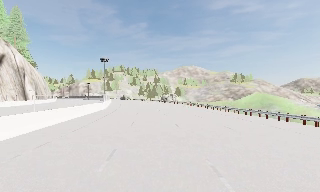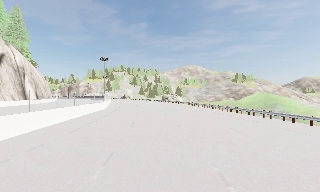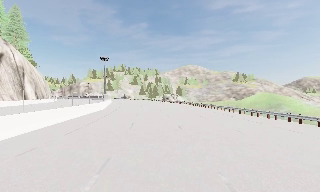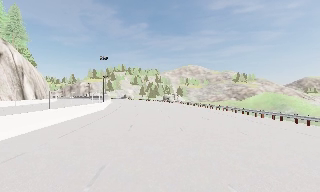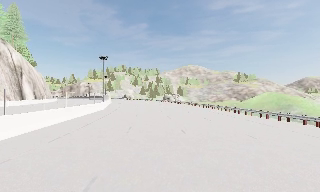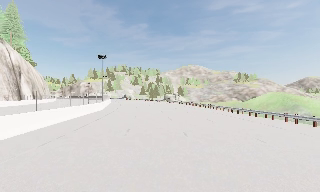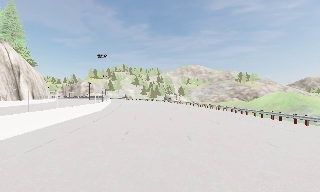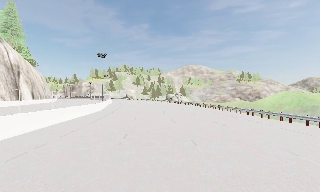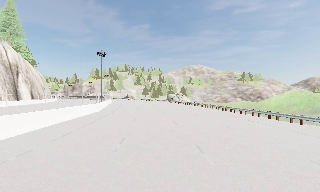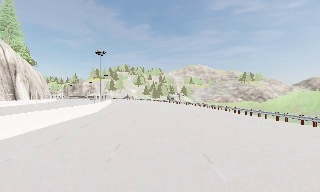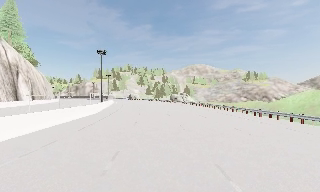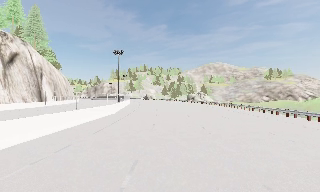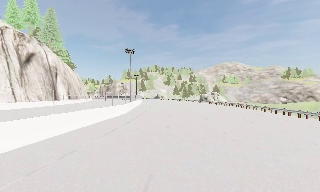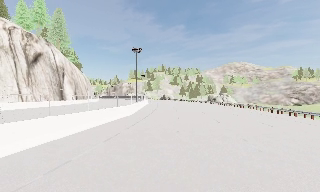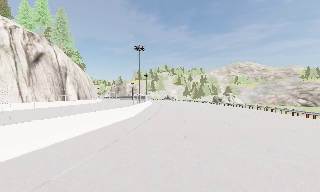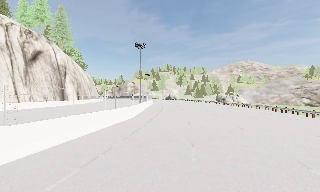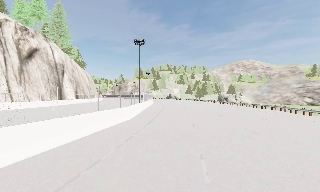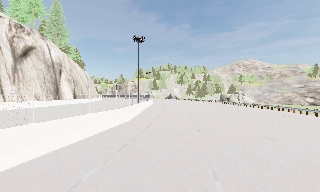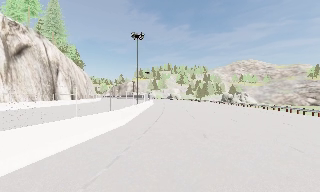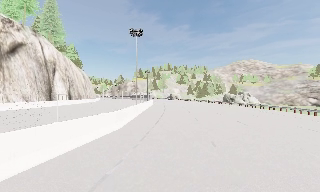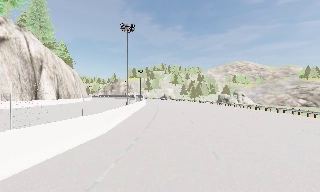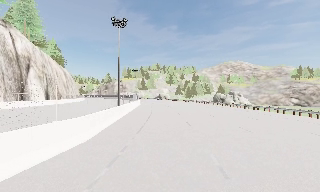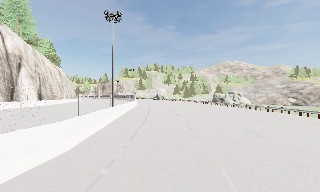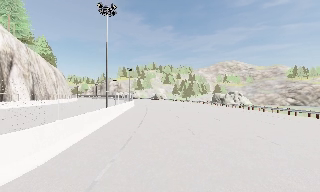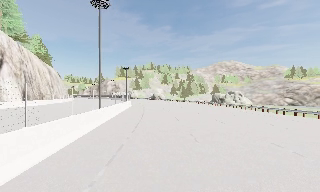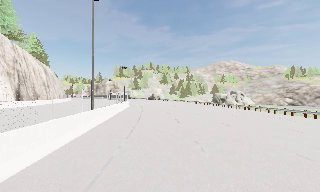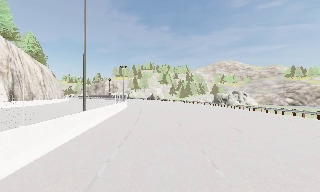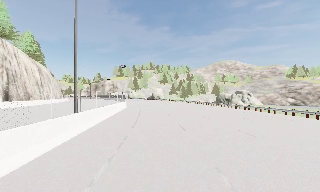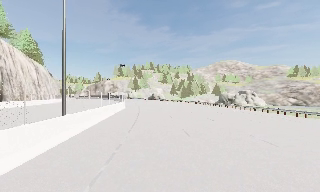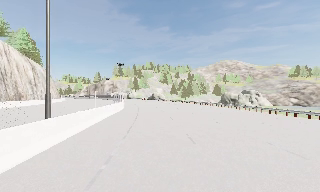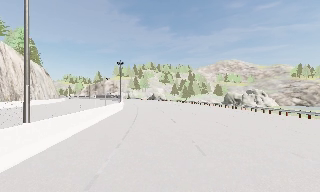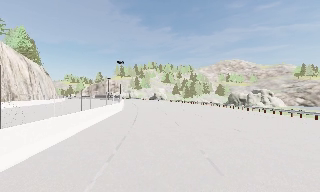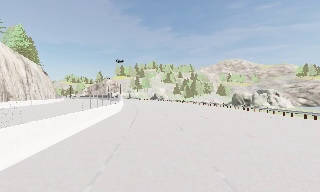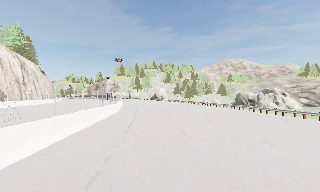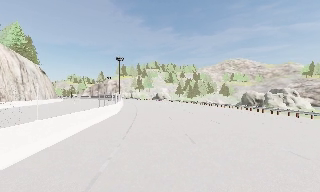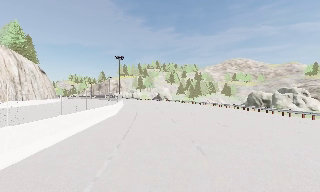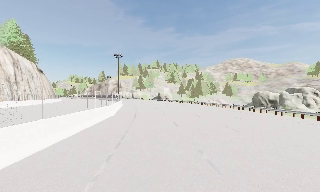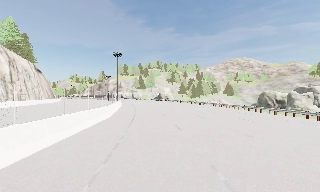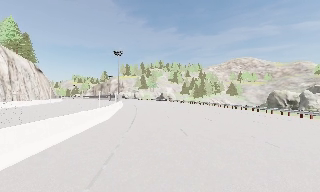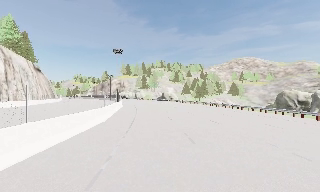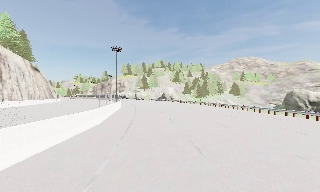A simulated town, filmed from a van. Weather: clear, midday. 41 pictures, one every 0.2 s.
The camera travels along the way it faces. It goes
forward.
0.0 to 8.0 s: The camera pans to its left, which is counterclockwise from overhead, by about 15 degrees. It travels forward, about 50 m, so what stands in front looms larger. It gains speed.
The film runs forward here.
